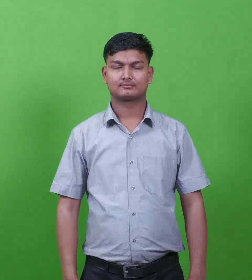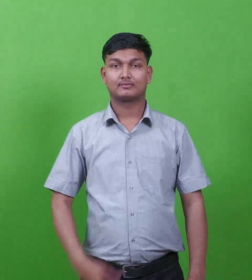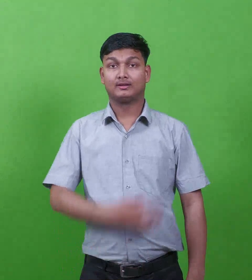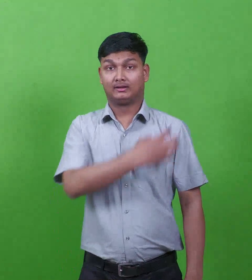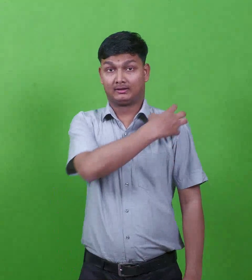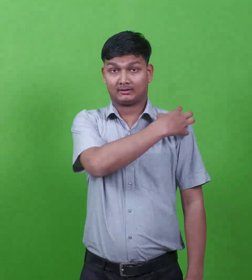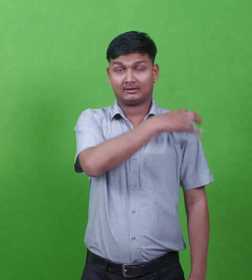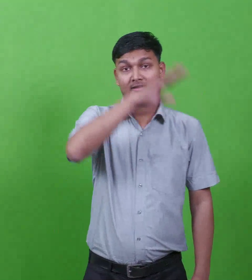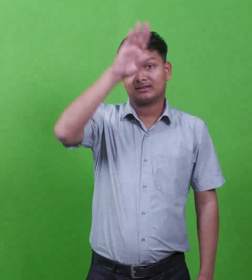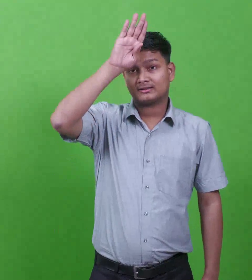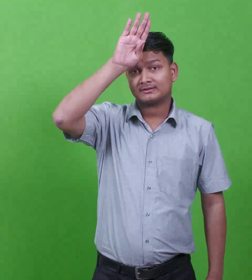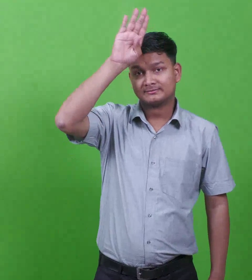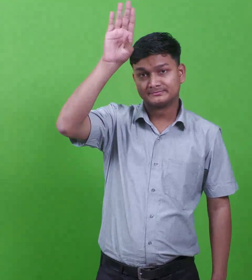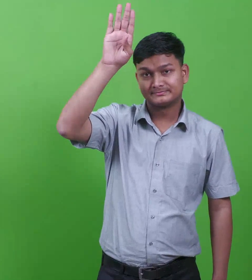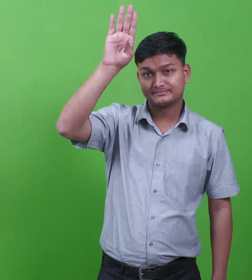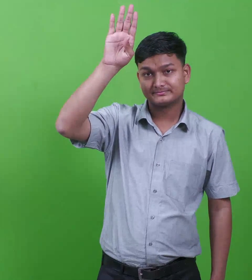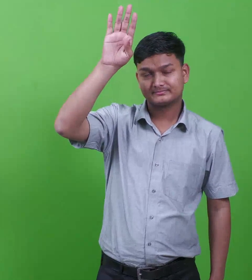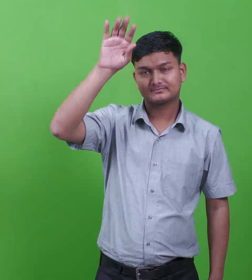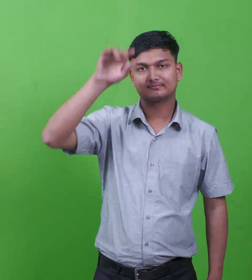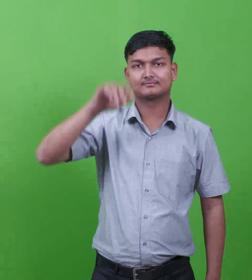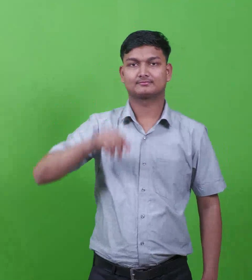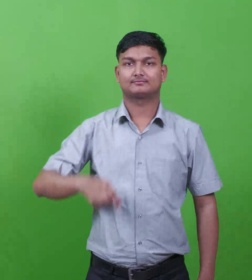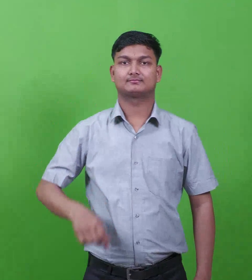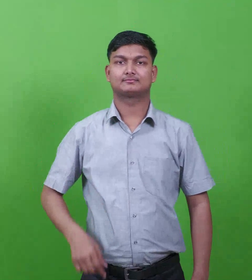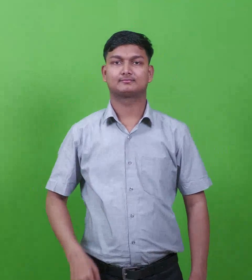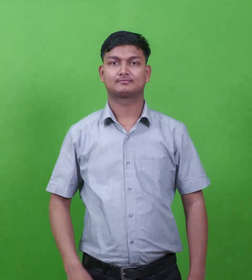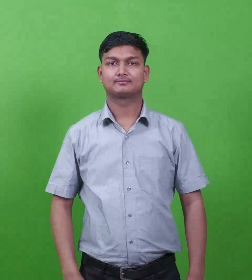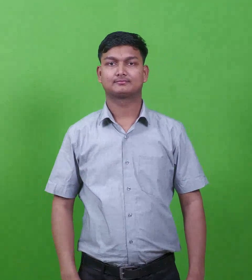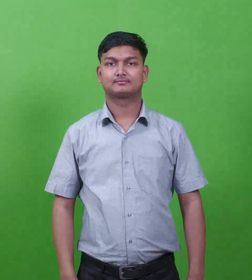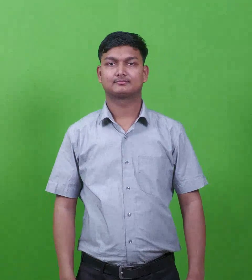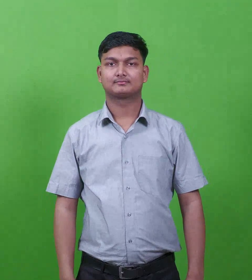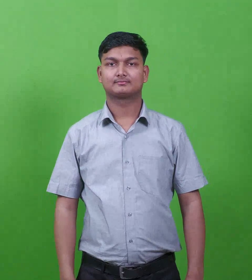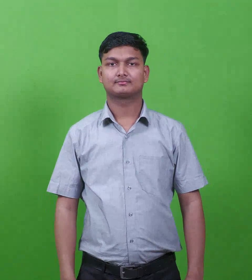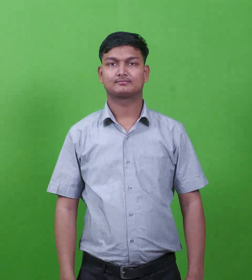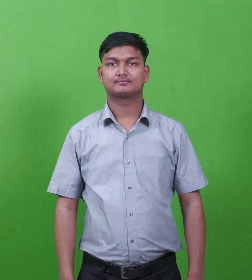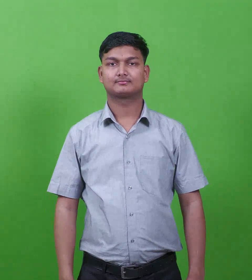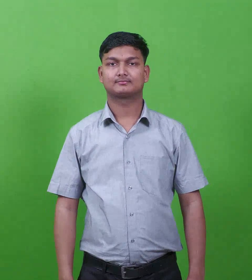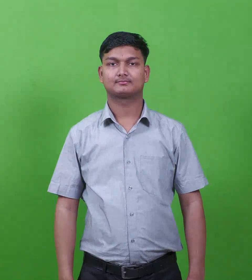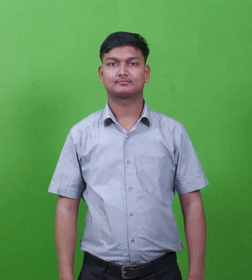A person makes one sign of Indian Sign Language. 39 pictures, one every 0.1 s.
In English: king og
